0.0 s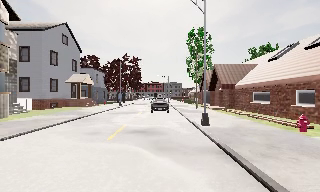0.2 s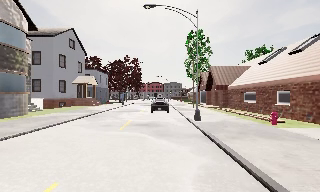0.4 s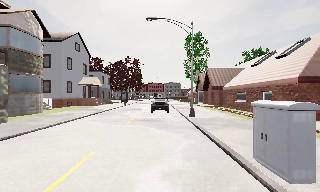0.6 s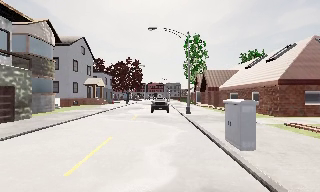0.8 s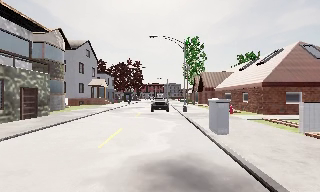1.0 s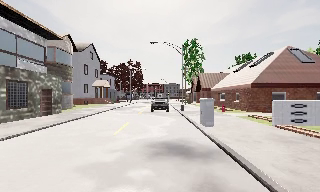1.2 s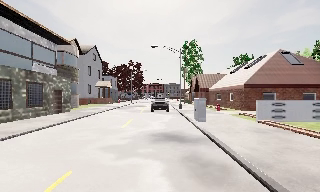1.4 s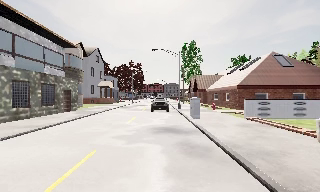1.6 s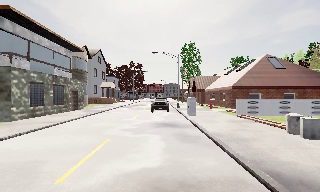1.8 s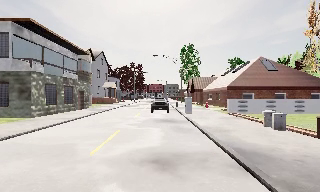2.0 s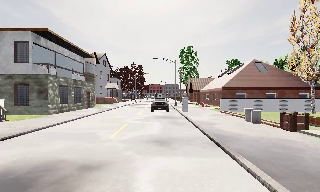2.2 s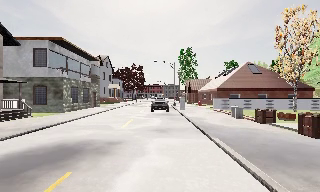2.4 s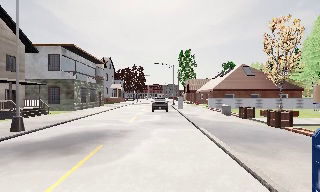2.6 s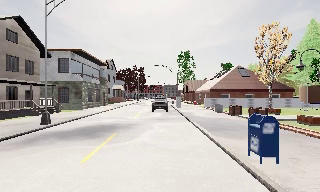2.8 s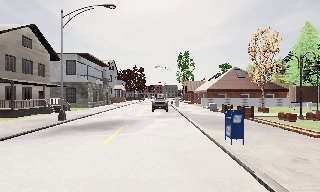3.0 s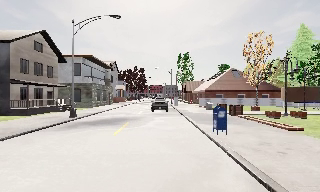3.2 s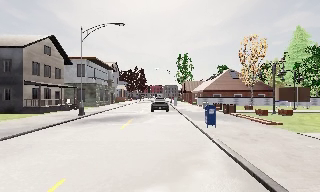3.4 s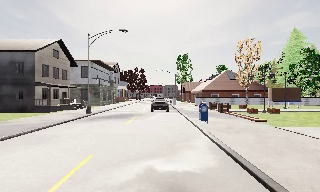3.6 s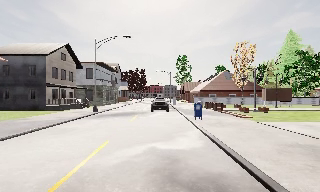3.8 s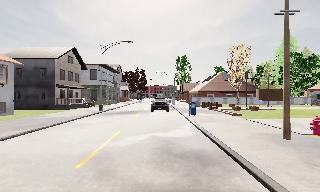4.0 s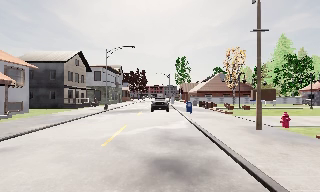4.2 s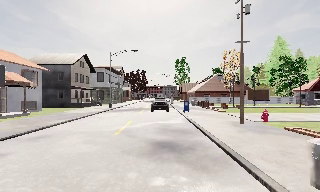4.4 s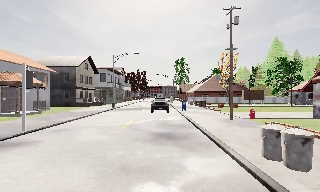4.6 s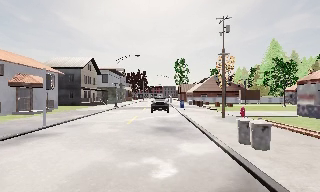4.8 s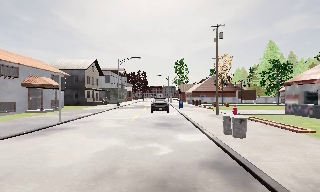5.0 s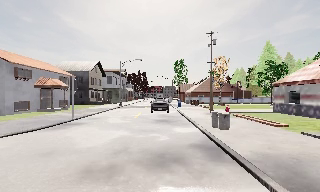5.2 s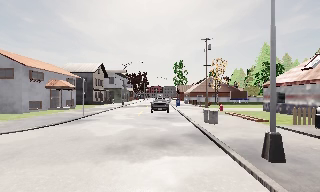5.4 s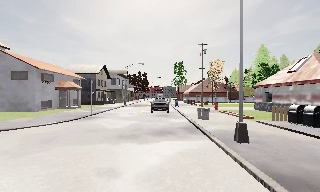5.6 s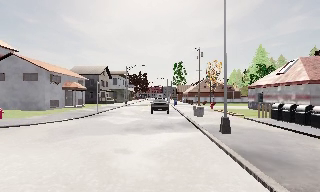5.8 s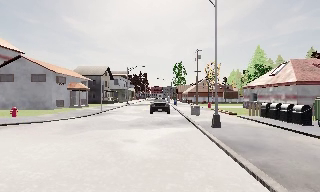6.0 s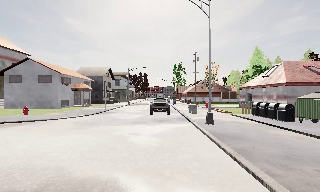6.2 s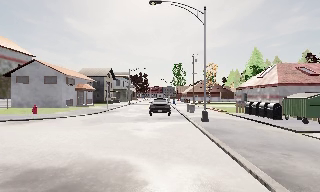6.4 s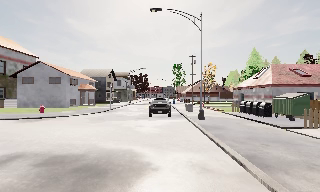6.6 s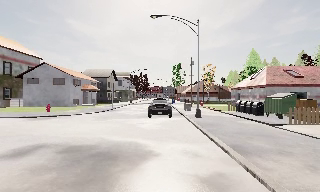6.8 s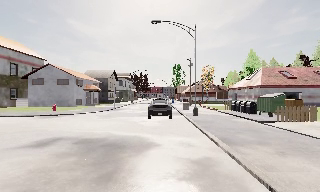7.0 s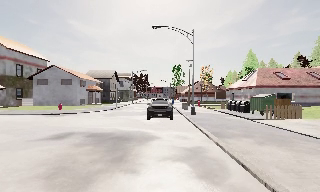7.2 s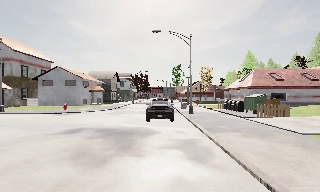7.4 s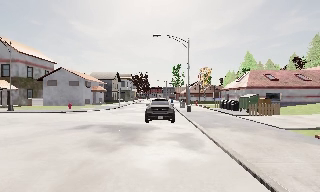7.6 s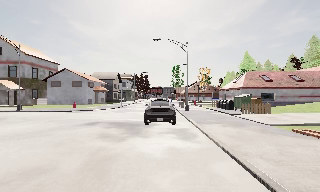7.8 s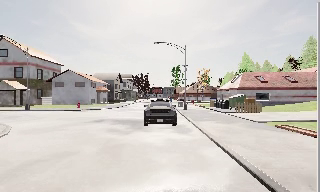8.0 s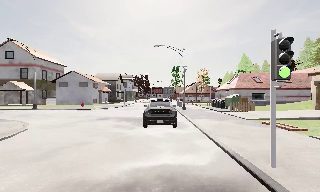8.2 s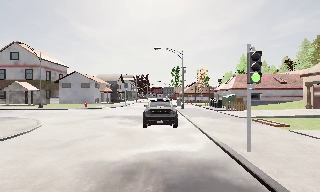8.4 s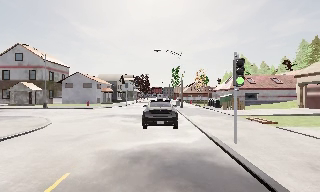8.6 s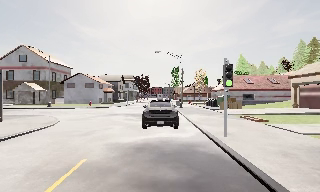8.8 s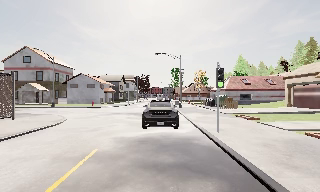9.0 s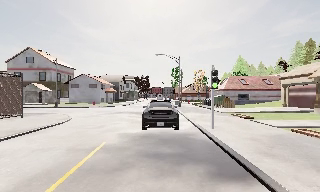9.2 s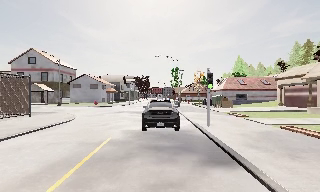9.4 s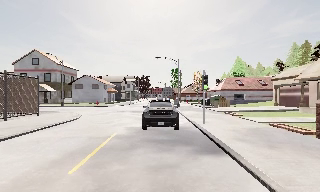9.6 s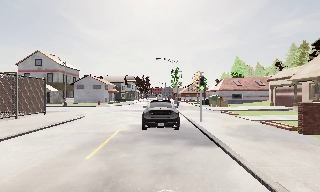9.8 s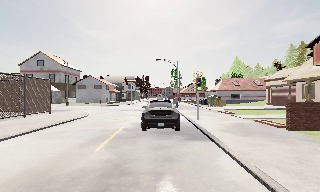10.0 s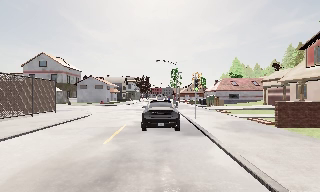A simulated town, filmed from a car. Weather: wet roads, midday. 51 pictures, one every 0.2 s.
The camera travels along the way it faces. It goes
backward.
0.0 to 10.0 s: The camera travels backward, about 65 m, so what stands in front gets smaller. It loses speed.
The film runs backward here.
